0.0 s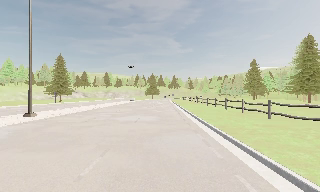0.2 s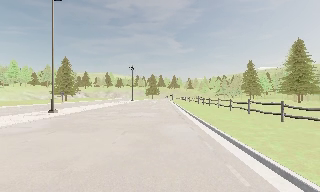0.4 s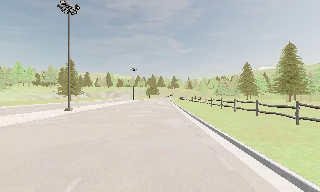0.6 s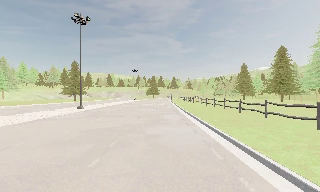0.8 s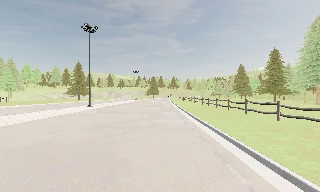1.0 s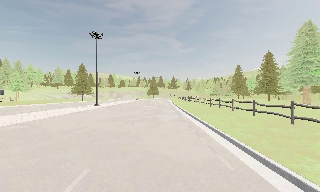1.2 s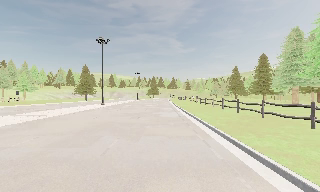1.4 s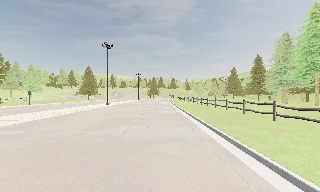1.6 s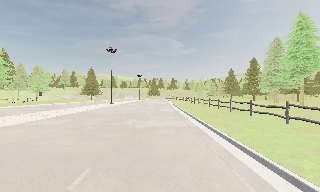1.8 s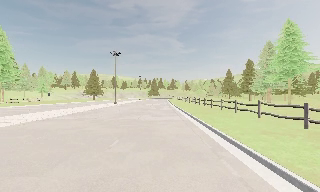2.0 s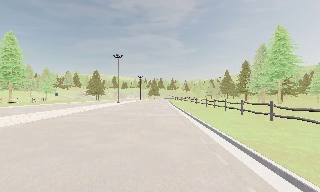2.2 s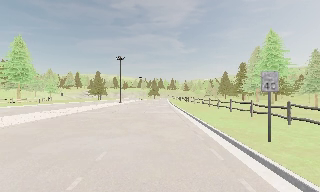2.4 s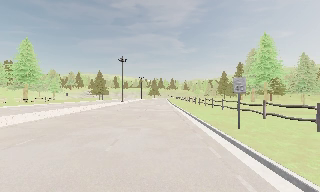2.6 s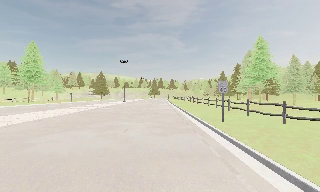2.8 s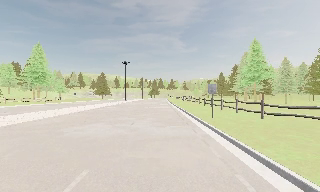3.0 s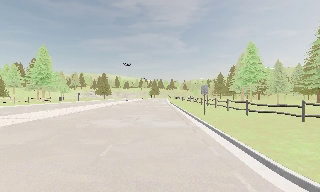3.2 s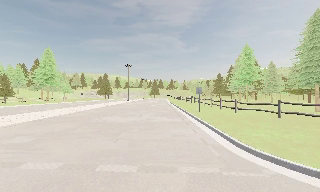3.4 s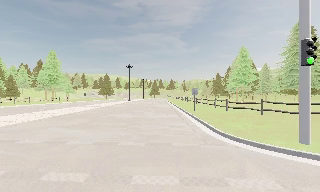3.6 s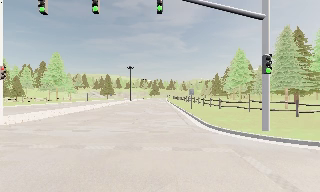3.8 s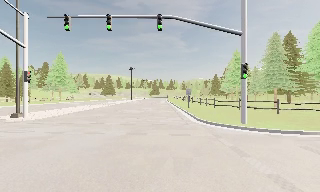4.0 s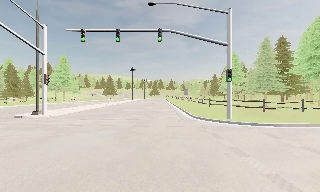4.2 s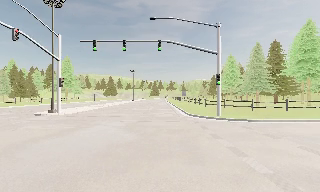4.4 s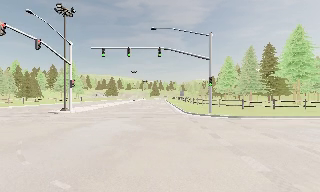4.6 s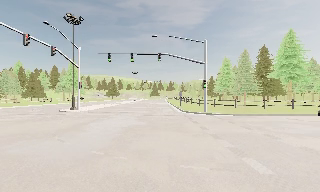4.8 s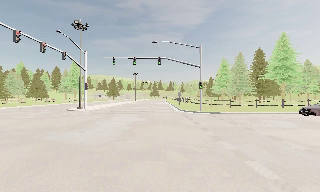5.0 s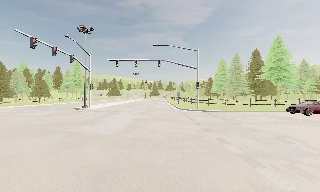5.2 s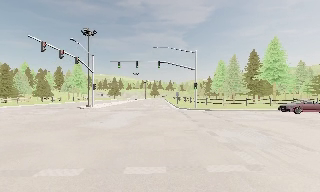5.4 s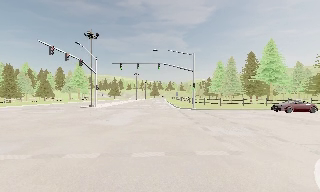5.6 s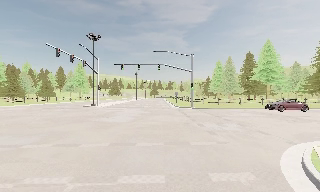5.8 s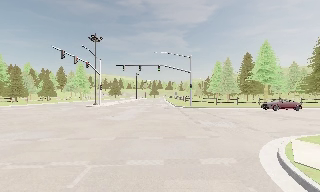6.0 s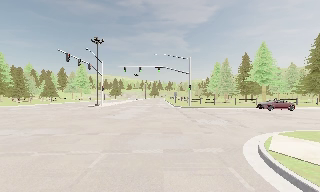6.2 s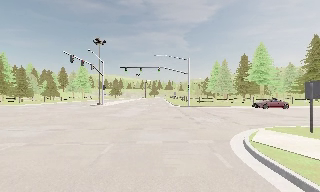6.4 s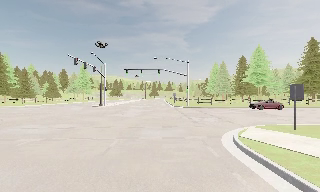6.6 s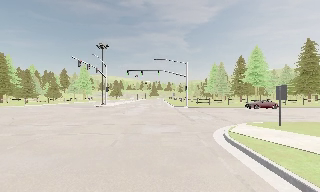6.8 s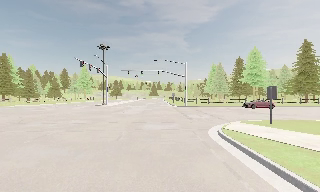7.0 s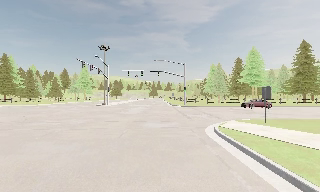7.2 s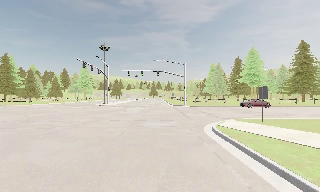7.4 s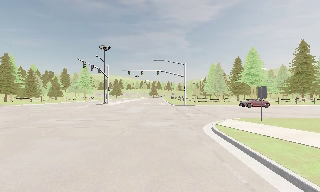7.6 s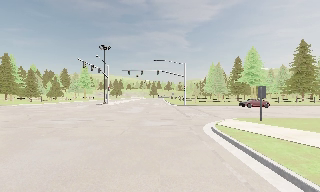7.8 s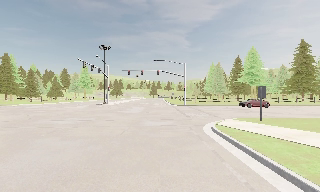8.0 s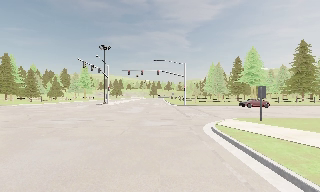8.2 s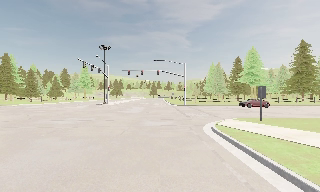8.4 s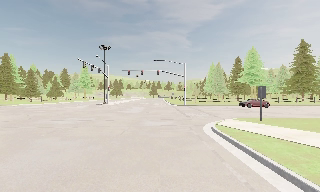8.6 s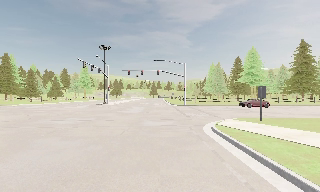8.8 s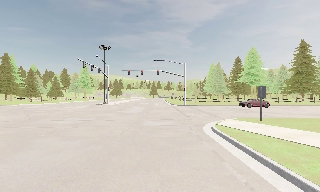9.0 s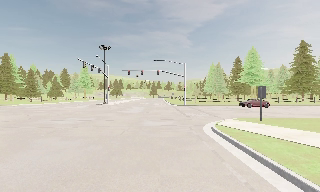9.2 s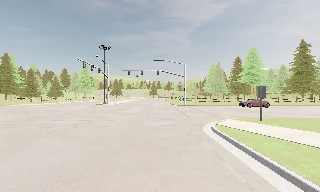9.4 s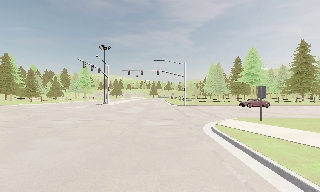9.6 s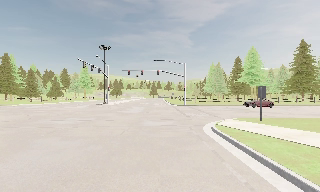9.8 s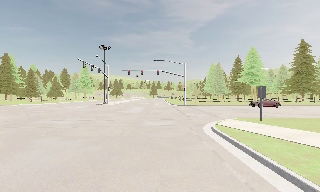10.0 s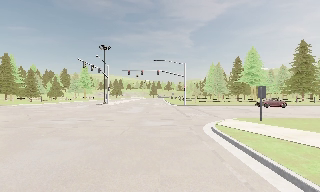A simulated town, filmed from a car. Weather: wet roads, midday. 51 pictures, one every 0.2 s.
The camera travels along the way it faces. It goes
backward.
0.0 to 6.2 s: The camera travels backward, about 60 m, so what stands in front gets smaller. It loses speed.
6.2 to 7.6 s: The camera travels backward, about 3.5 m, so what stands in front gets smaller. It loses speed.
7.6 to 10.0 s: The camera keeps its place and its aim.
The film runs backward here.
